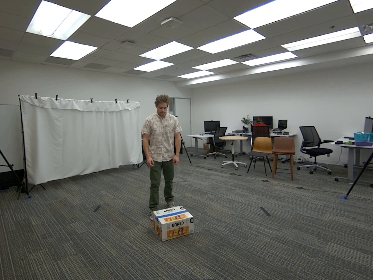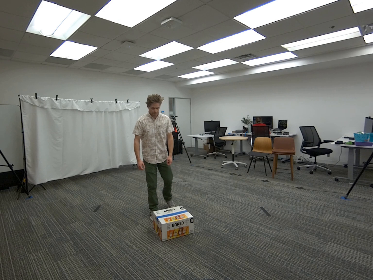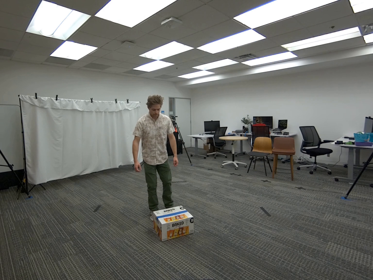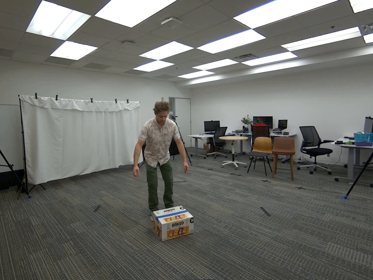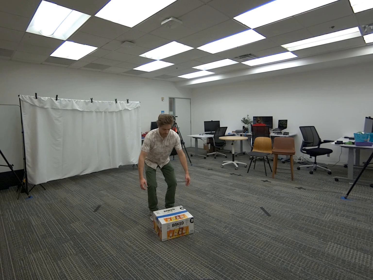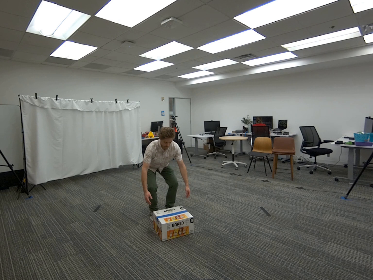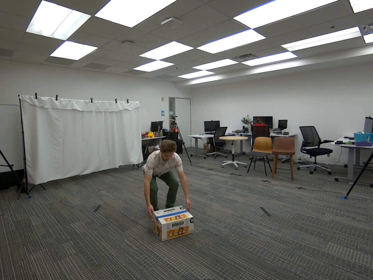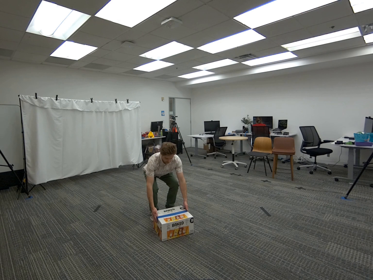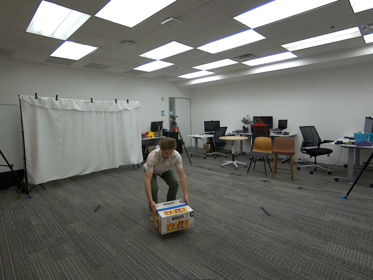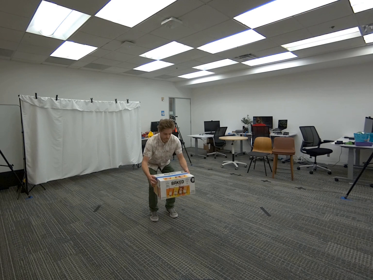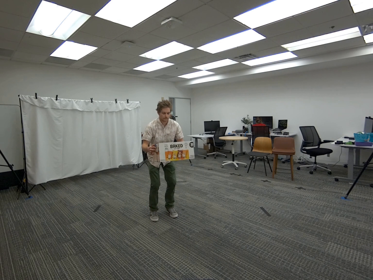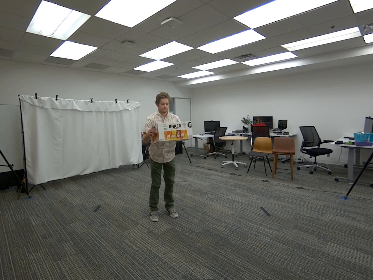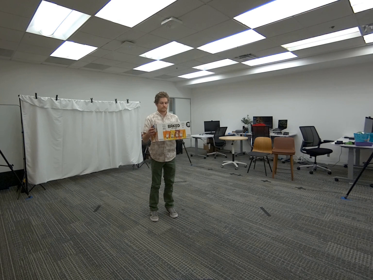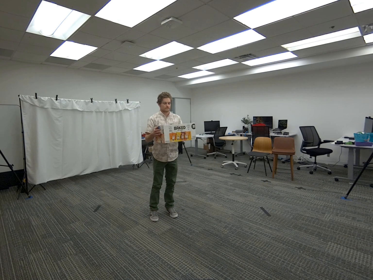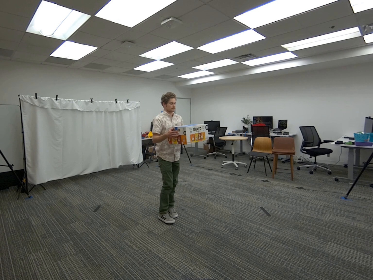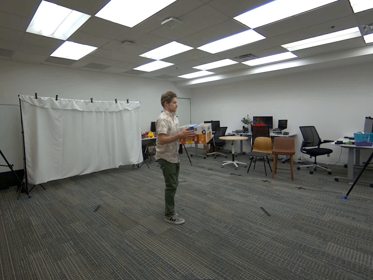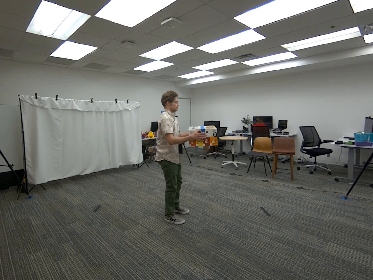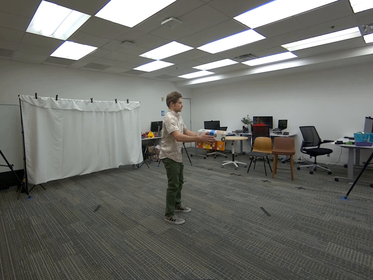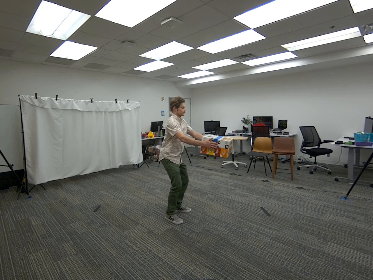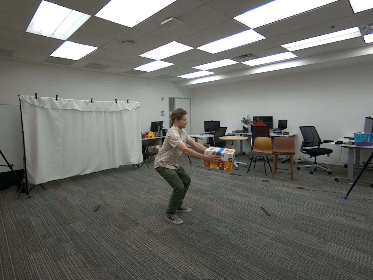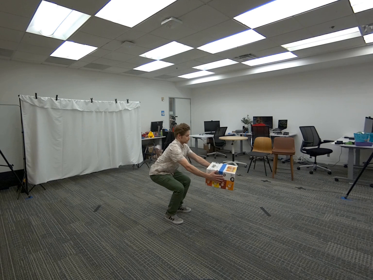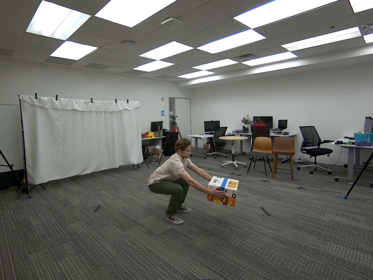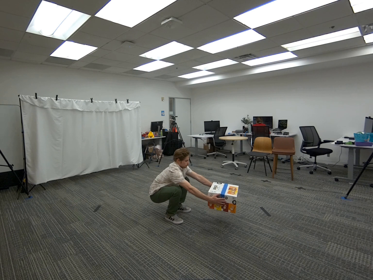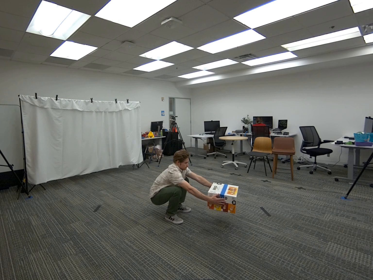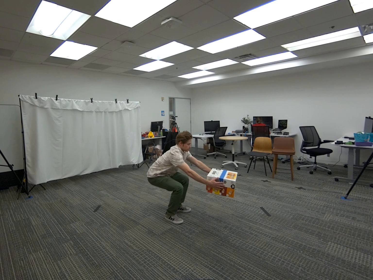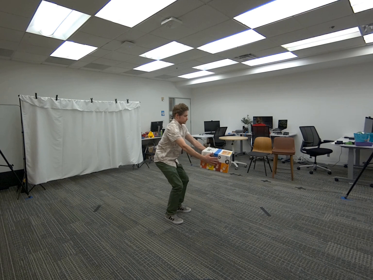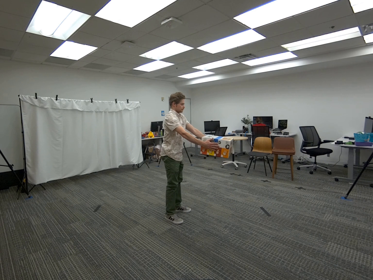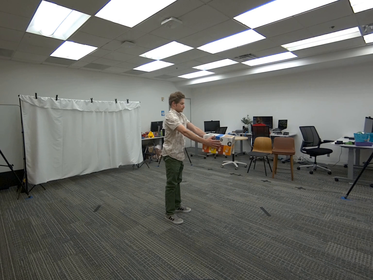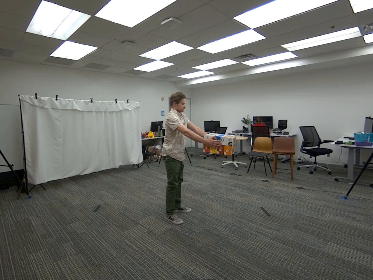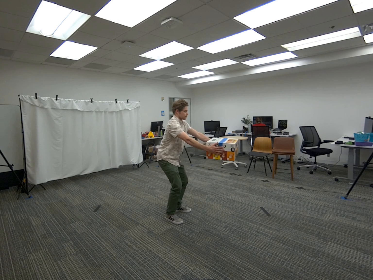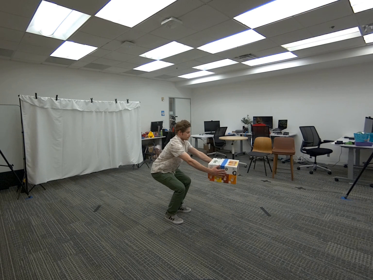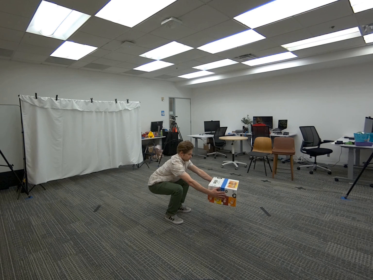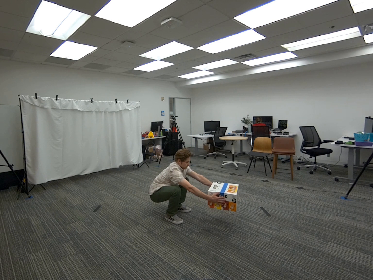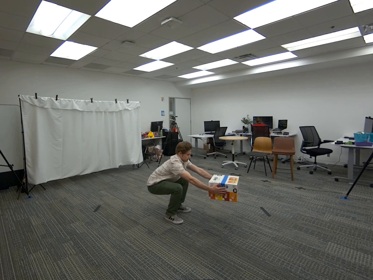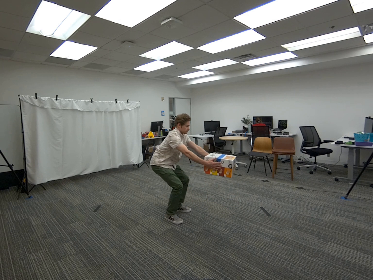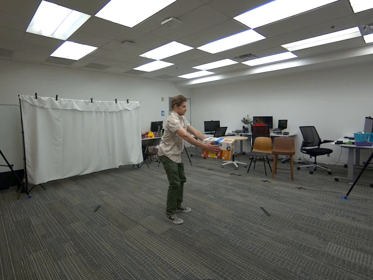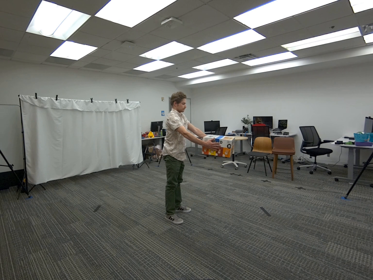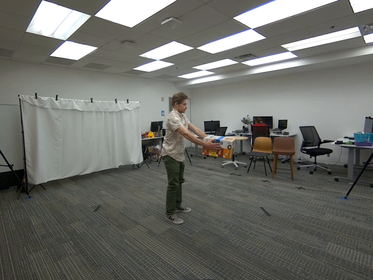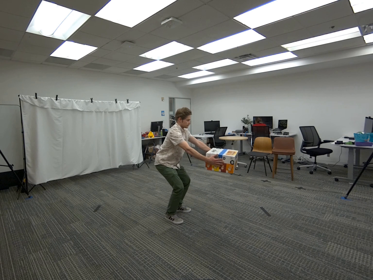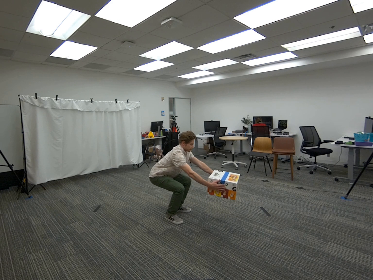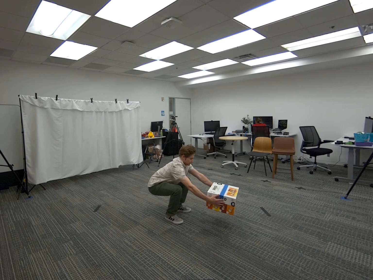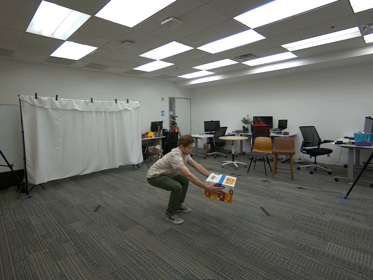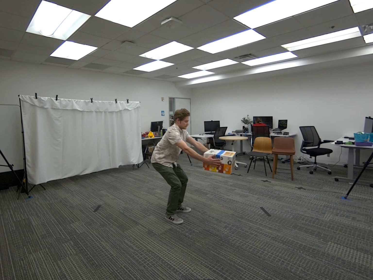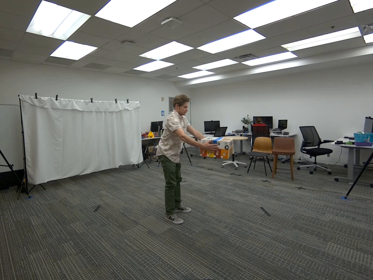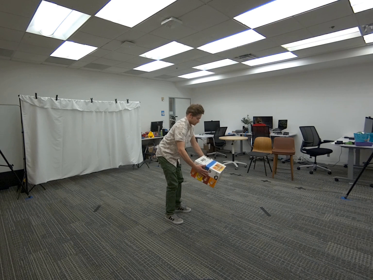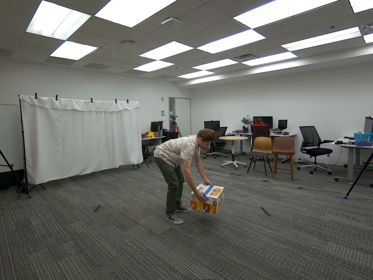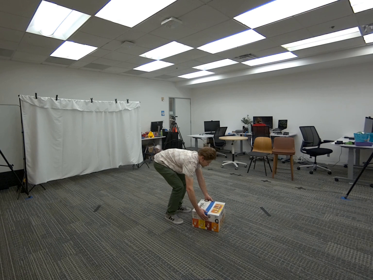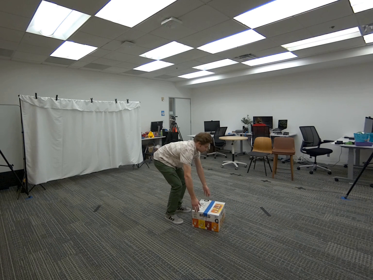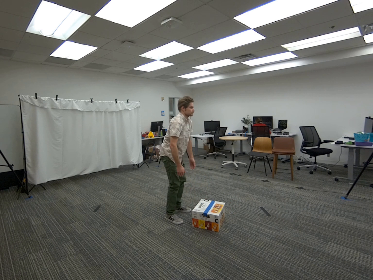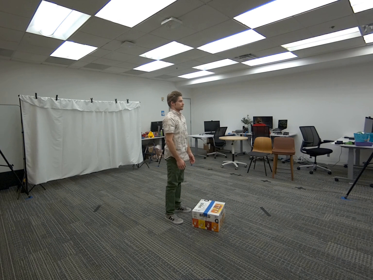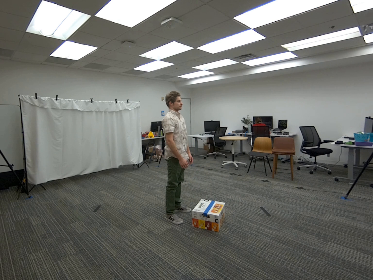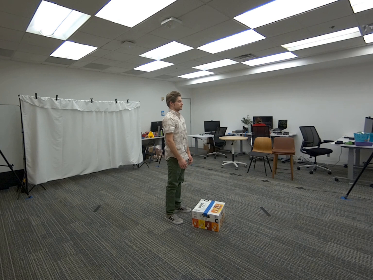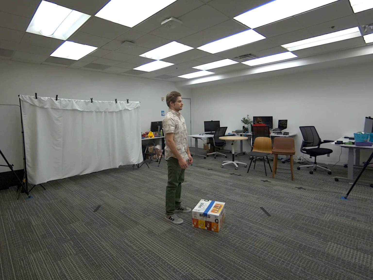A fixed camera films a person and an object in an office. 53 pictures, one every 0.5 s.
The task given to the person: Walk over to the snack box. Pick up the box with both hands and perform a few squats. Put the box back on the ground when finished.
